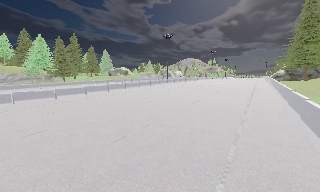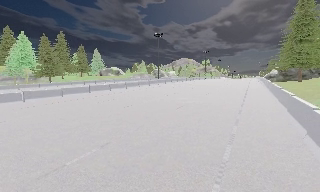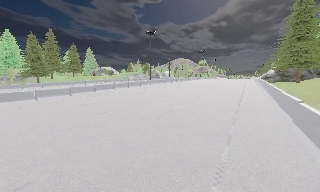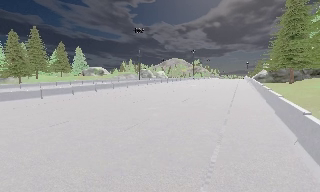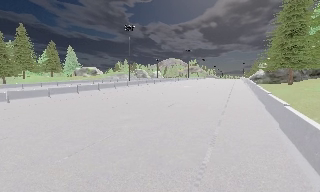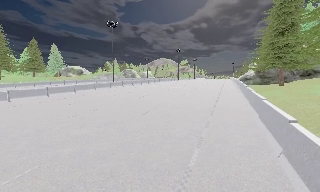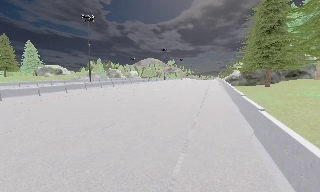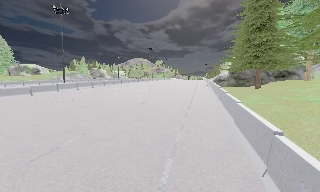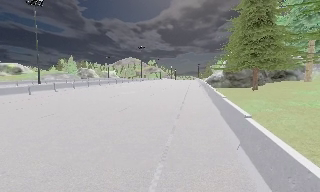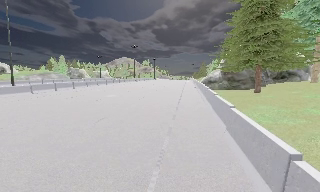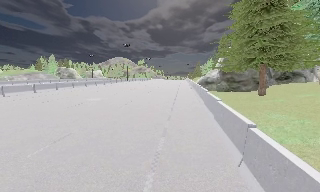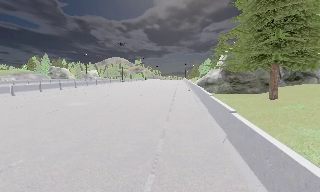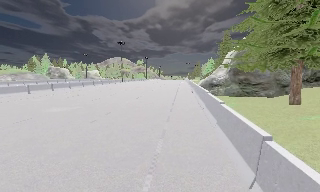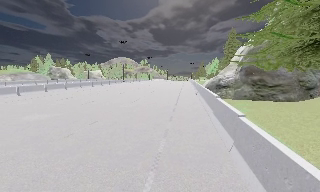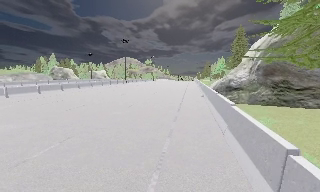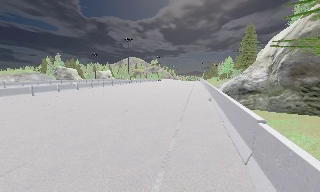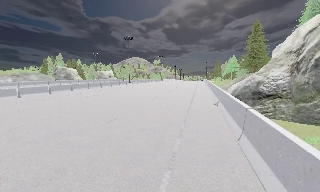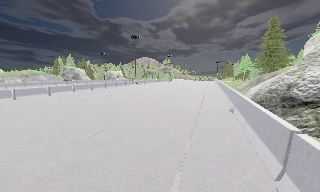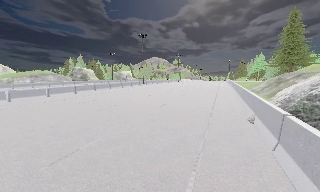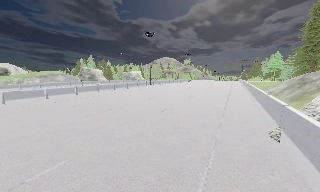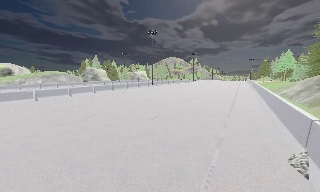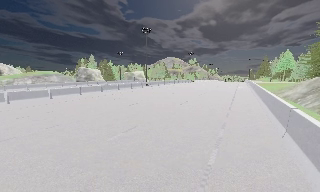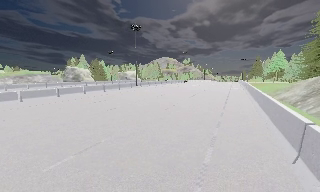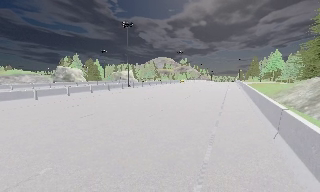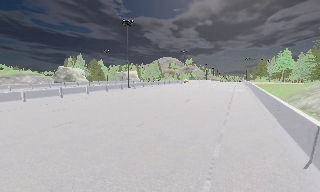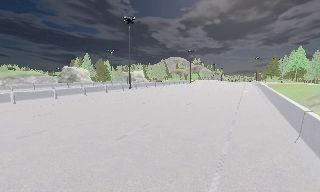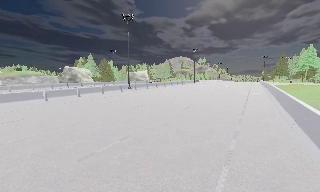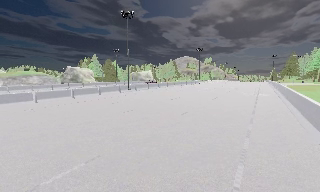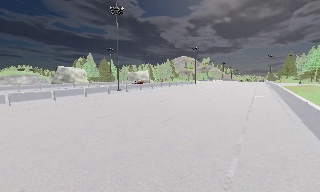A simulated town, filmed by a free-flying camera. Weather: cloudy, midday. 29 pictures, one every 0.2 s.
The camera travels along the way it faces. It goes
forward.
0.0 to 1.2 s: The scene slides to the left, as the camera pans about 15 degrees to its right. It travels forward and to its right, about 13 m, so what stands in front looms larger.
1.2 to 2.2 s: The scene slides to the left, as the camera pans about 10 degrees to its right. It travels forward, about 11 m, so what stands in front looms larger.
2.2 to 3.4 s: The camera pans to its left, which is counterclockwise from overhead, by about 10 degrees. It travels forward, about 12 m, so what stands in front looms larger.
3.4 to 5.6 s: The camera pans to its left, which is counterclockwise from overhead, by about 15 degrees. It travels forward and to its right, about 20 m, so what stands in front looms larger.
The film runs forward here.
